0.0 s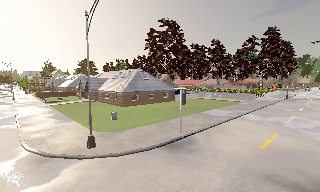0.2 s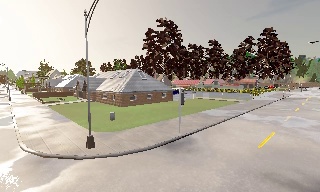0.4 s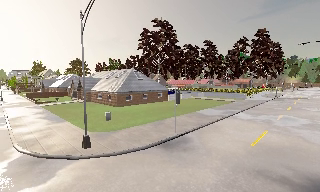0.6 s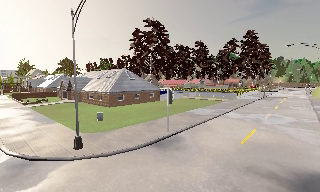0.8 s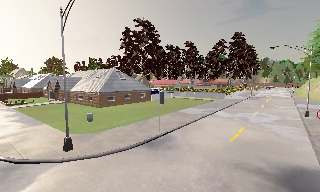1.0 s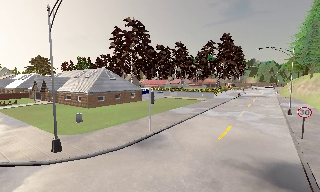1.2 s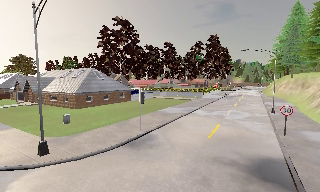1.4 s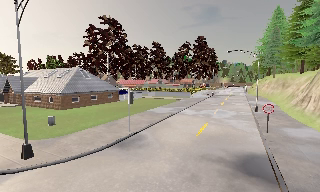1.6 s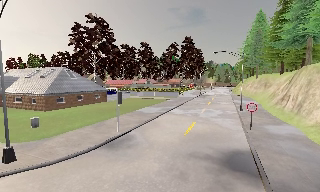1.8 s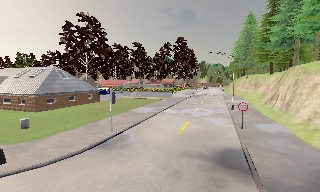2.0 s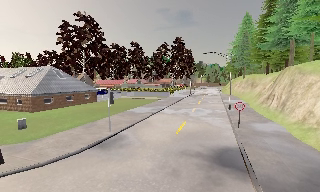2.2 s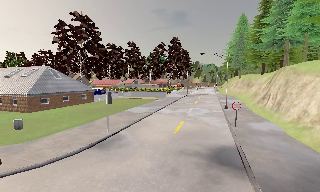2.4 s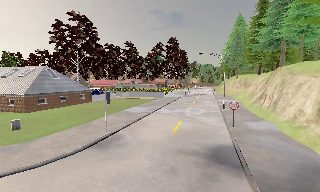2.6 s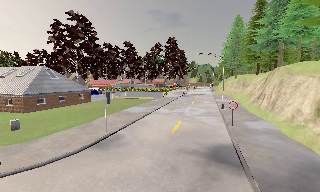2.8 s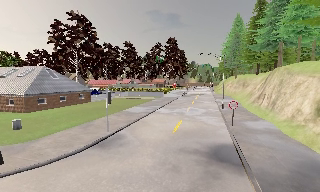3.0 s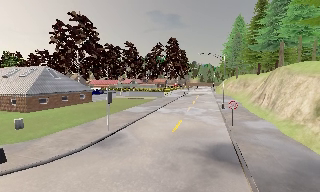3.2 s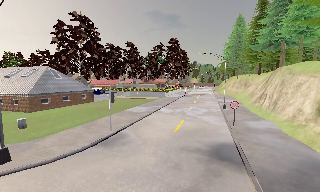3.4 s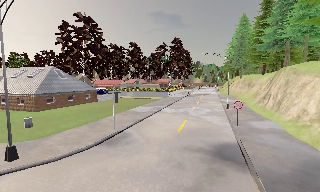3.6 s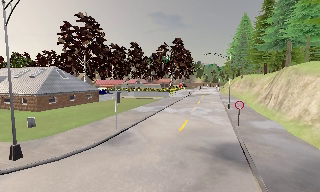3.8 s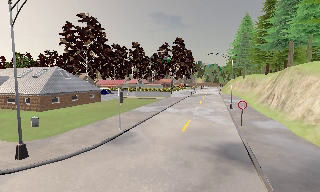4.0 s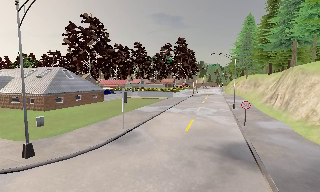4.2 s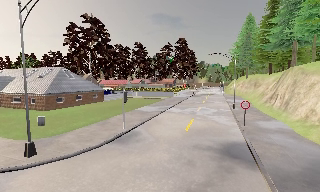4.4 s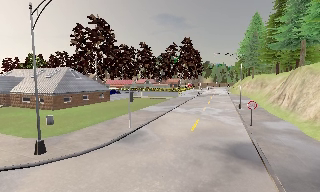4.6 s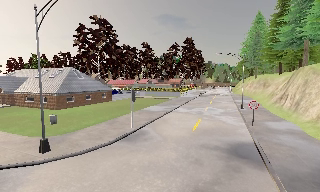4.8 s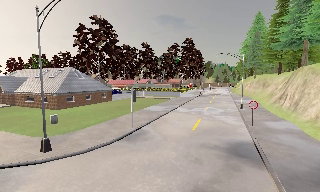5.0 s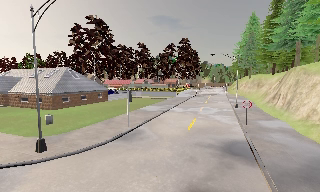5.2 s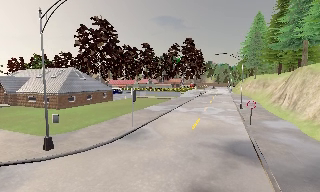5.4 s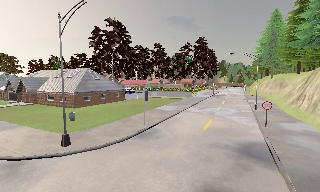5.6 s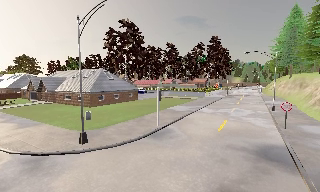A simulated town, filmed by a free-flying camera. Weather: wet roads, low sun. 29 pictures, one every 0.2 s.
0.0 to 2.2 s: The camera swings to its right by about 30 degrees, and the scene slides to the left. It travels backward and to its left, about 1 m, so what stands in front gets smaller.
2.2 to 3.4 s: The camera travels backward, about 0.5 m, so what stands in front gets smaller.
3.4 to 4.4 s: The camera shifts only a little, or ends up much as it began.
4.4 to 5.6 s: The camera travels backward, about 0.5 m, so what stands in front gets smaller.
The film runs backward here.
